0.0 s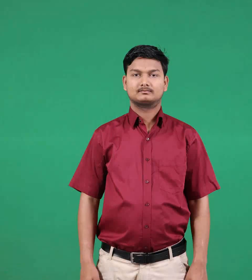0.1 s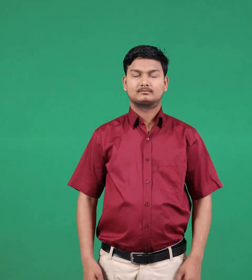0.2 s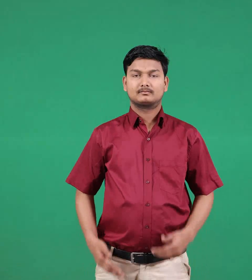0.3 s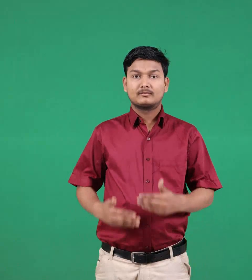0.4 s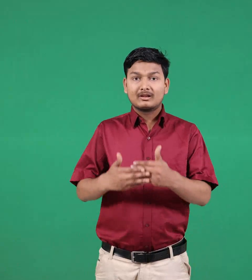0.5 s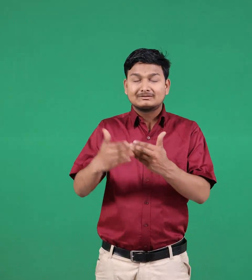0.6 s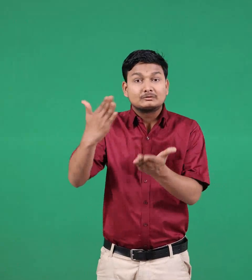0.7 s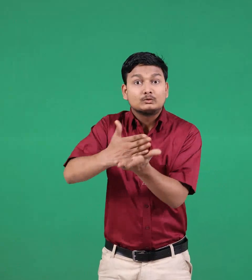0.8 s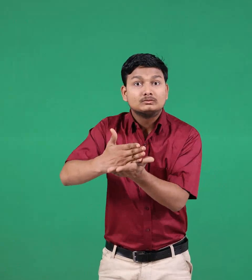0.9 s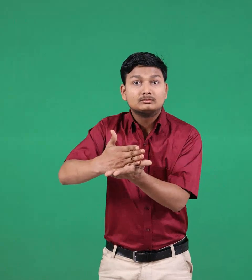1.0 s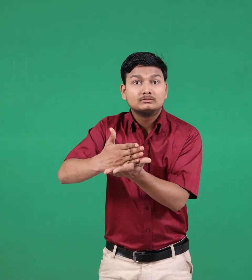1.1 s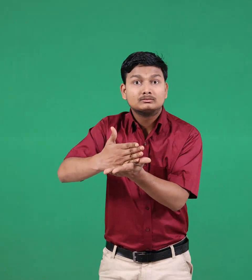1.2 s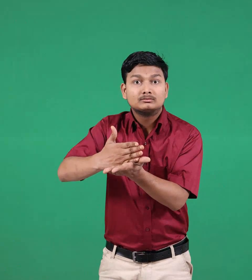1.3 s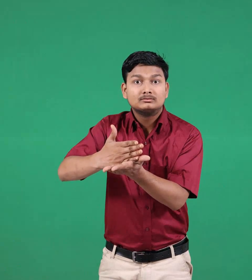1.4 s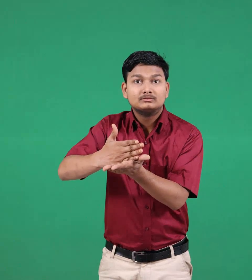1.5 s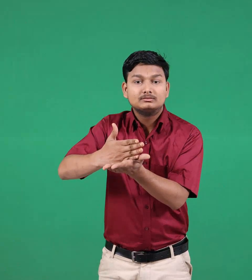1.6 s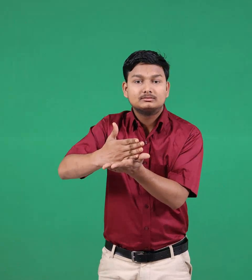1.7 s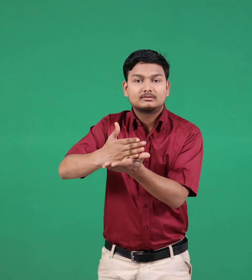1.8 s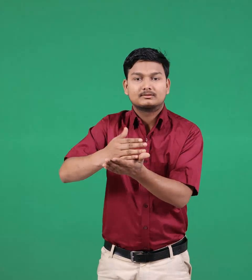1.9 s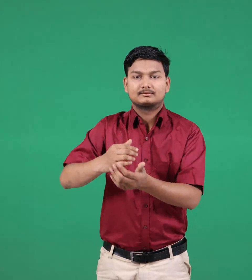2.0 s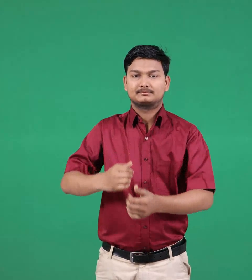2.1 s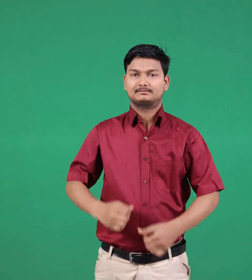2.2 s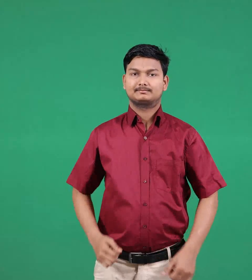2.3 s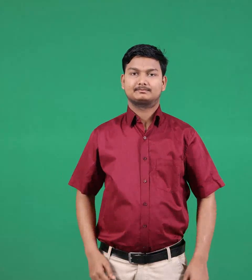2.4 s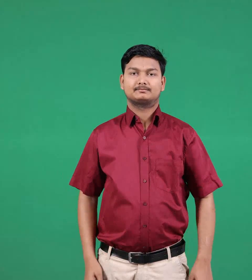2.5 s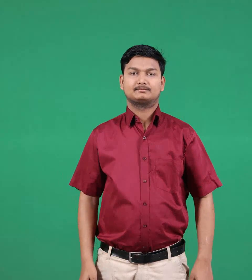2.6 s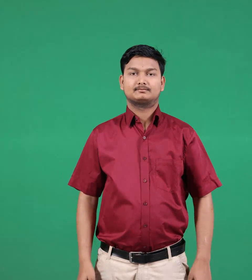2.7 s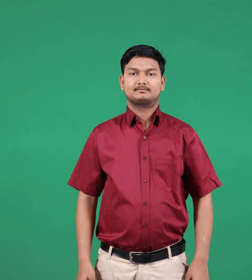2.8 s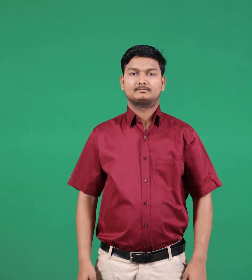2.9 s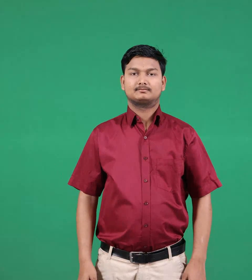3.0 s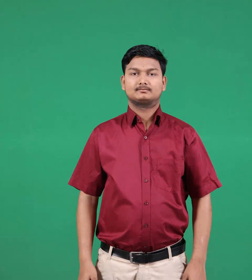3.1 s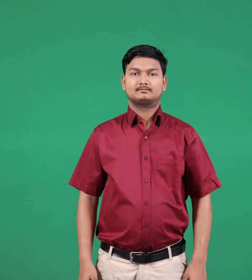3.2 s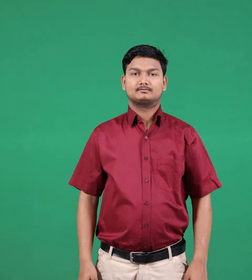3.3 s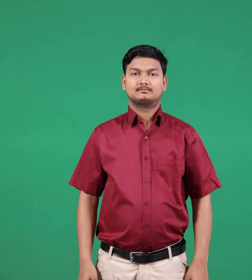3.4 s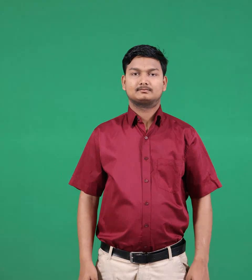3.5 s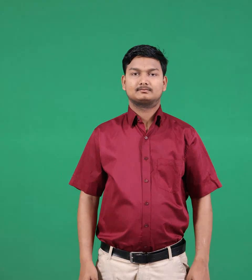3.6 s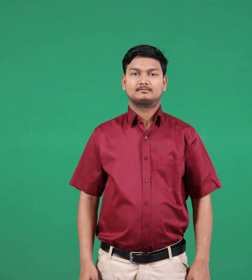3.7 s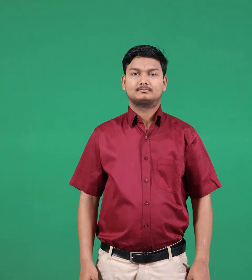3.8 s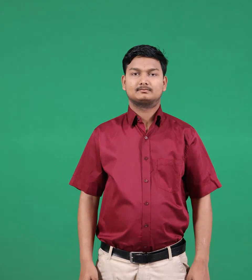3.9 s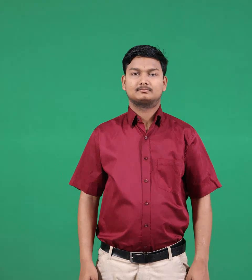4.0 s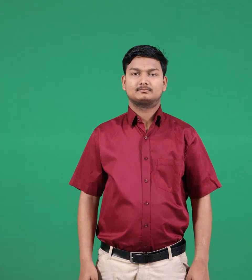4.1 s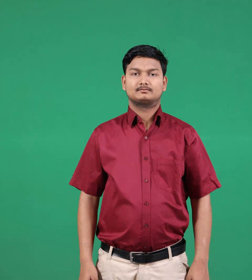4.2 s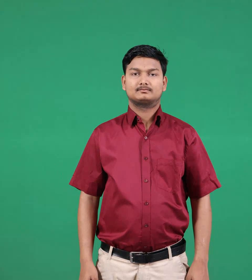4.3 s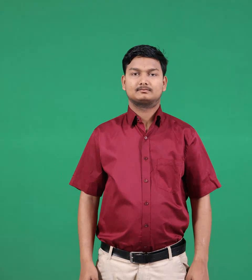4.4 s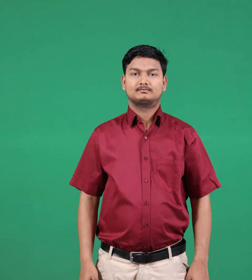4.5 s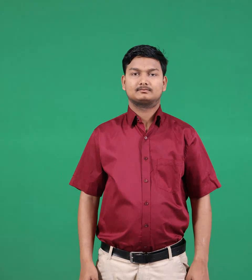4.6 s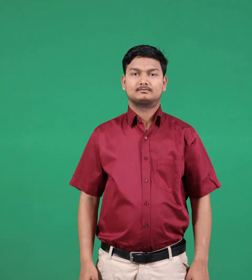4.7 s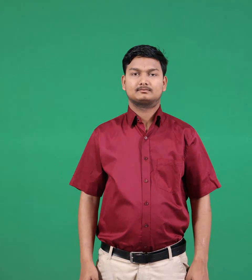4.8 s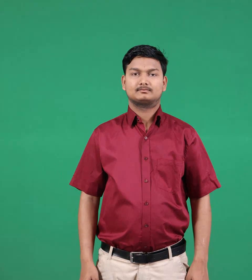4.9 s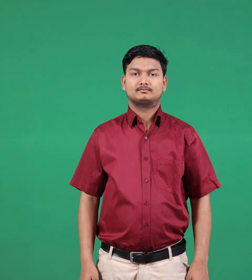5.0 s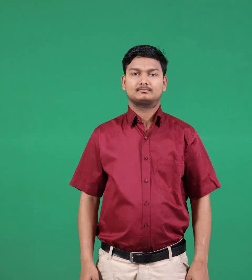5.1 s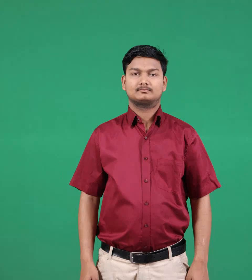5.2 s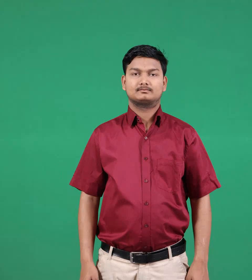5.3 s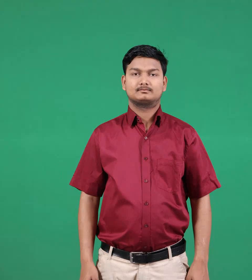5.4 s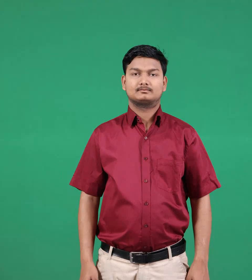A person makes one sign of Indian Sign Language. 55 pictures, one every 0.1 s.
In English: avoid
